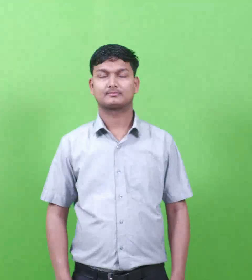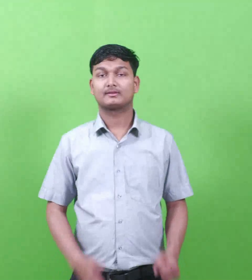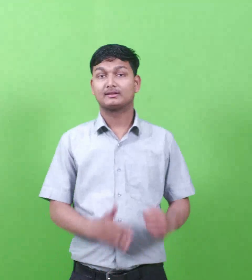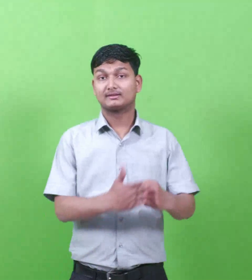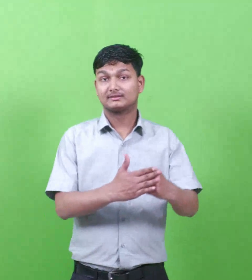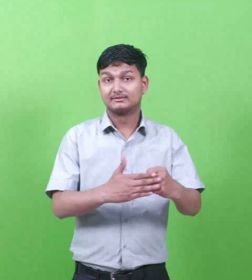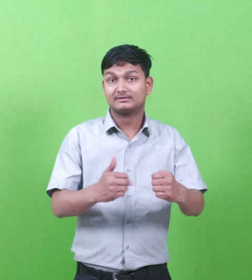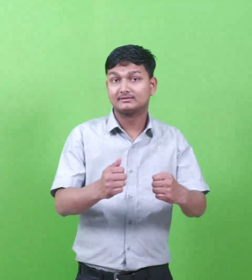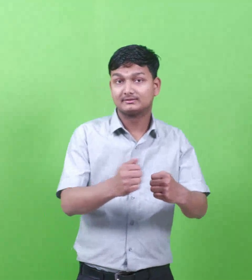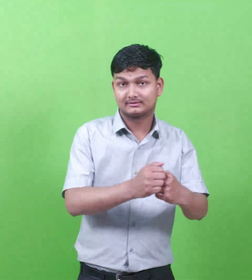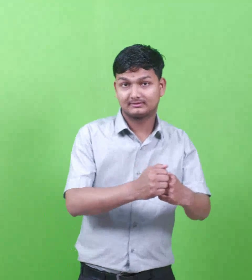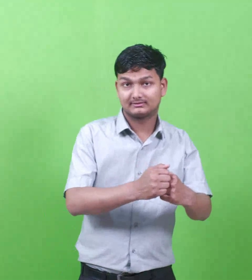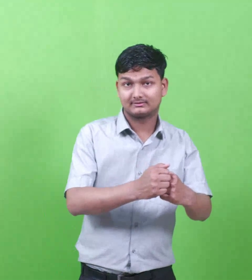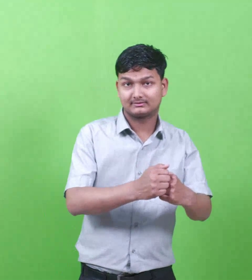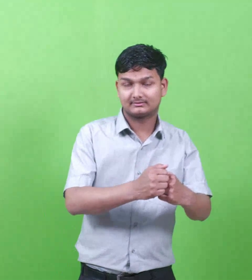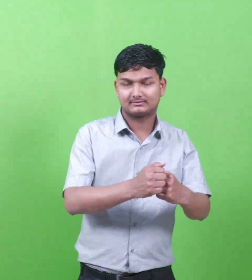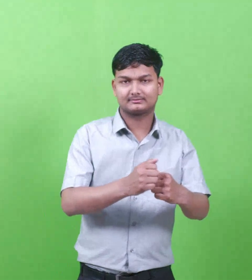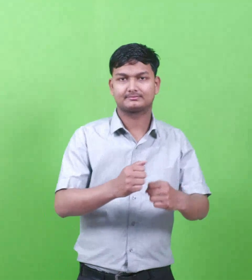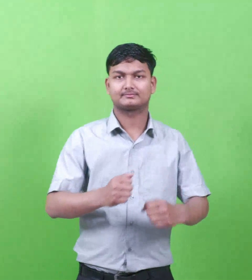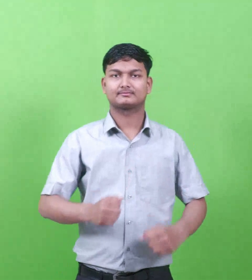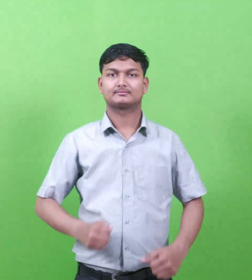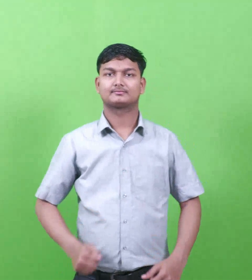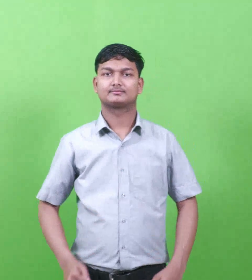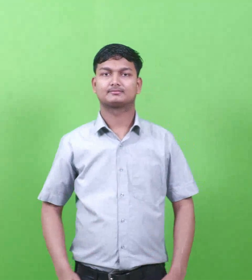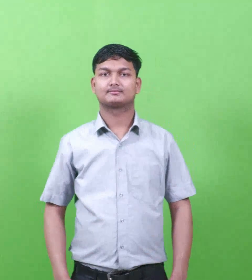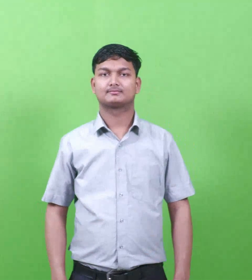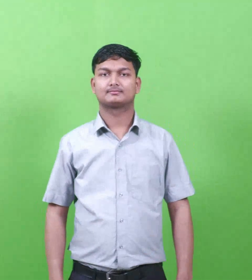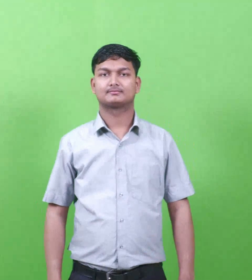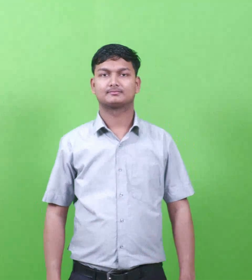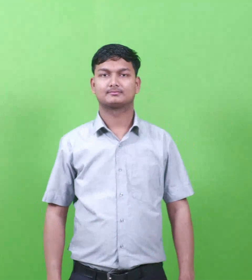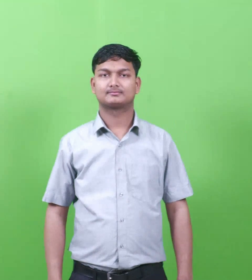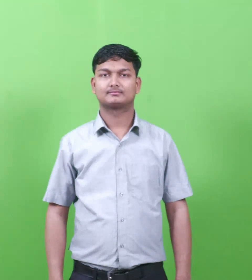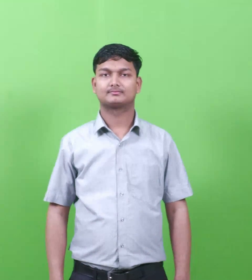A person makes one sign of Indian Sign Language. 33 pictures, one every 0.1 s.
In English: megiddo
